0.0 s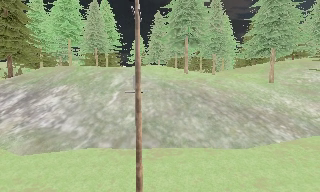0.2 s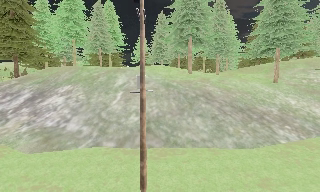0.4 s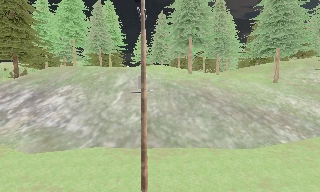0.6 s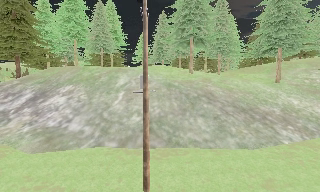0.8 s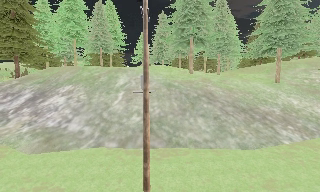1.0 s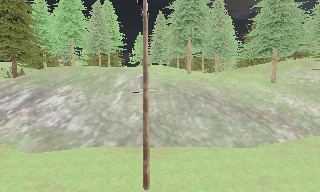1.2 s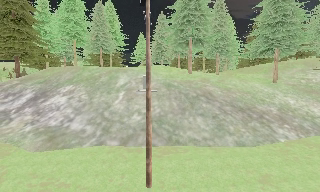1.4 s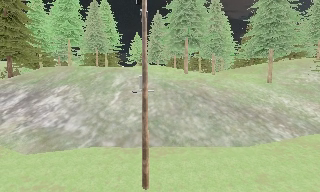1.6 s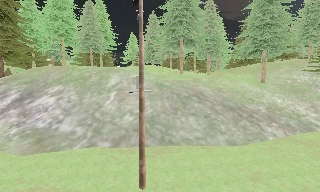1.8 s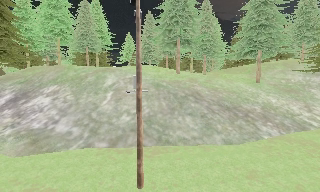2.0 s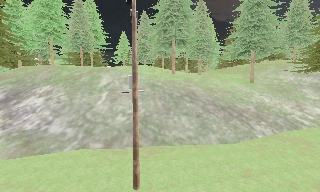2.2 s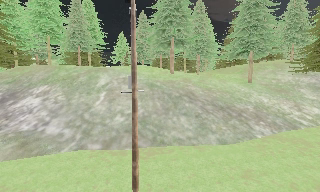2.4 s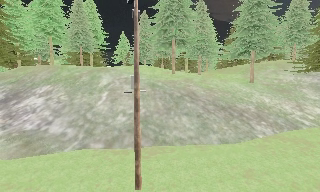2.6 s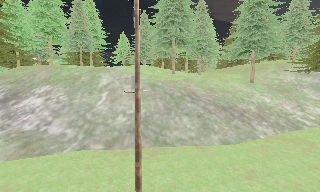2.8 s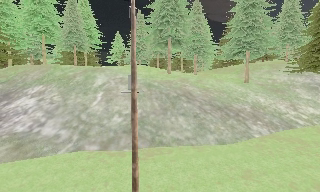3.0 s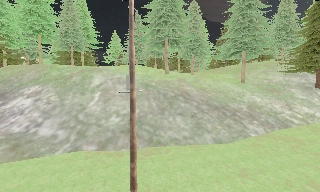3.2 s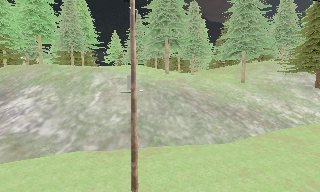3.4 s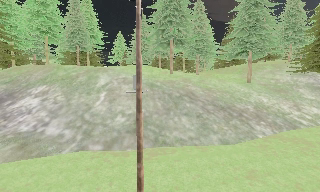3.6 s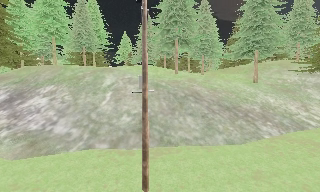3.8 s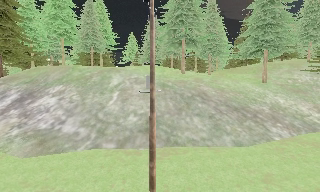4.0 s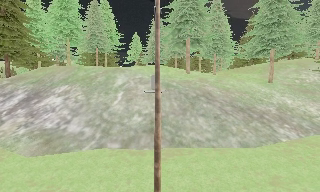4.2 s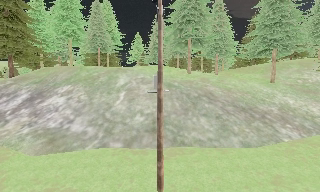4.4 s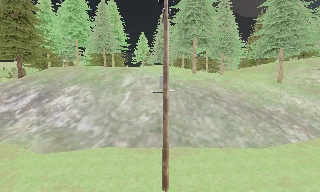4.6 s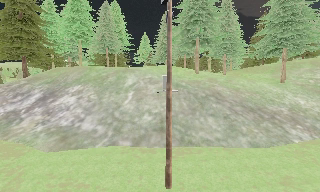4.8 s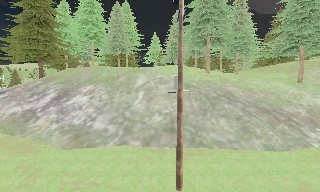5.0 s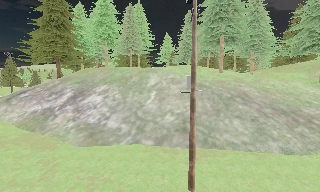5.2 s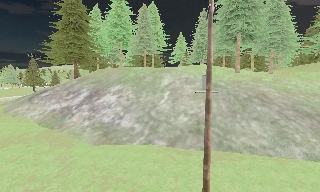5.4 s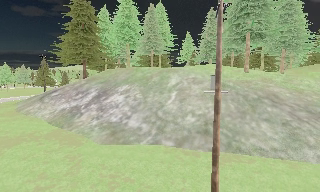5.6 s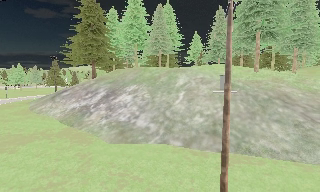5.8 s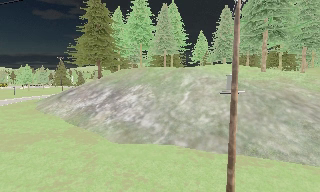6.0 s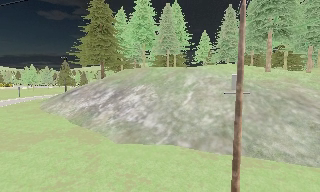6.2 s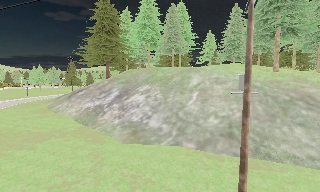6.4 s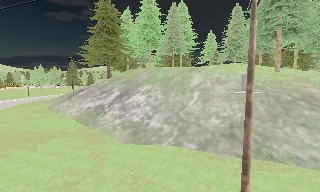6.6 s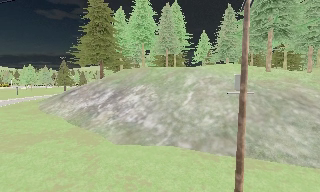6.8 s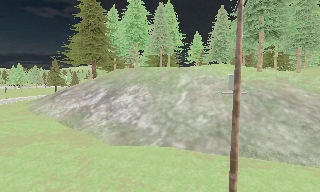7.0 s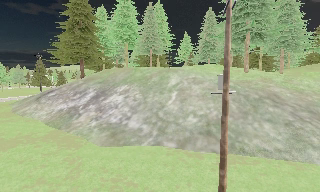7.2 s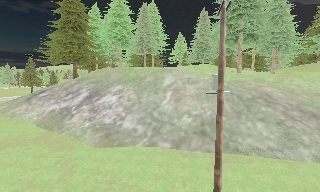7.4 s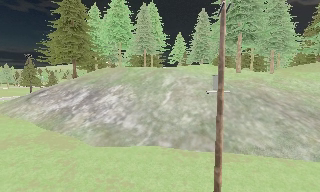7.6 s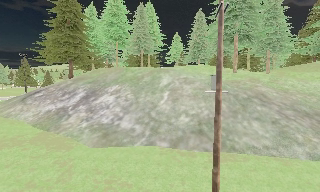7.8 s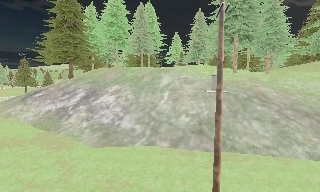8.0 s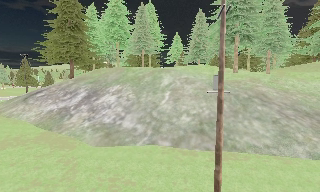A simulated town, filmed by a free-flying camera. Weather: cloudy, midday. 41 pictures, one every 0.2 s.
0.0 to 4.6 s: The camera travels to its left, about 1 m, so close, fixed things drift to the right.
4.6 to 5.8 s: The camera swings to its left by about 20 degrees, and the scene slides to the right.
5.8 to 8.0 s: The camera shifts only a little, or ends up much as it began.
The film runs backward here.
